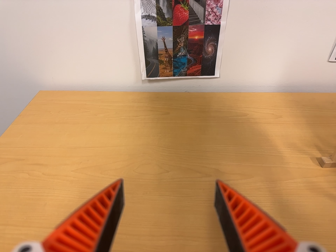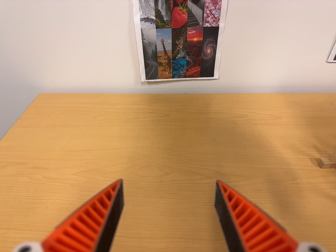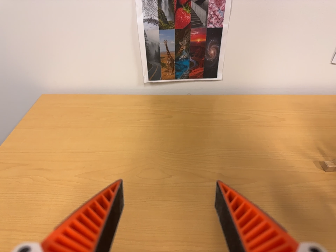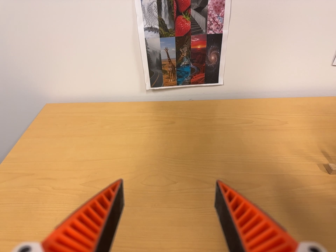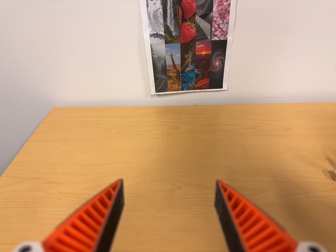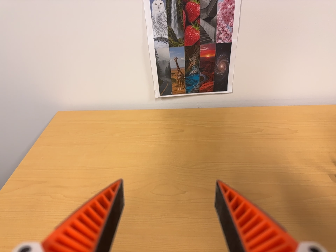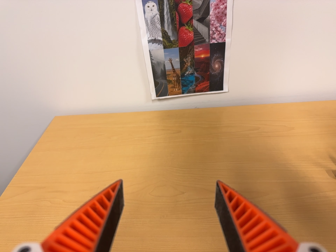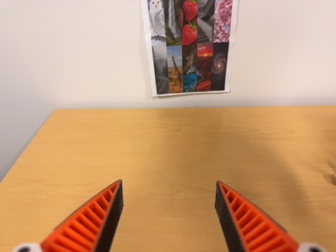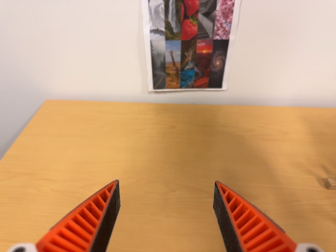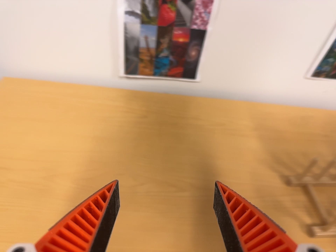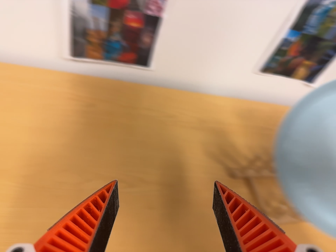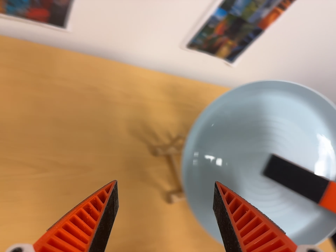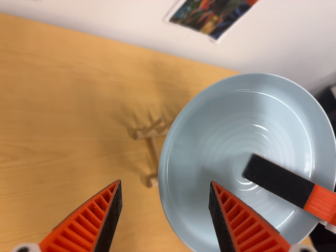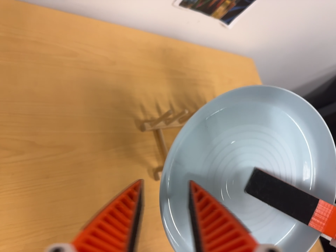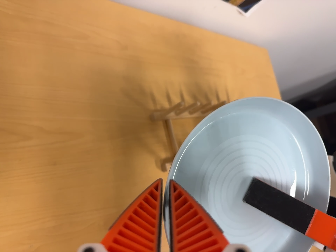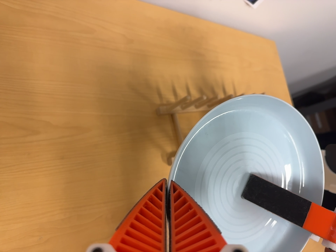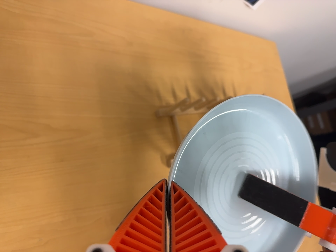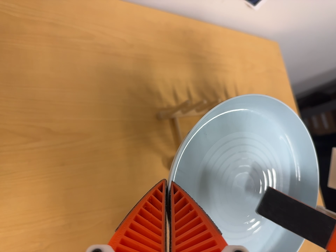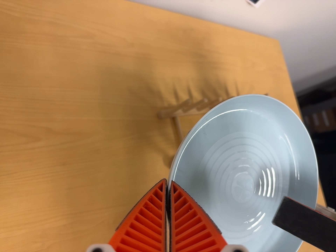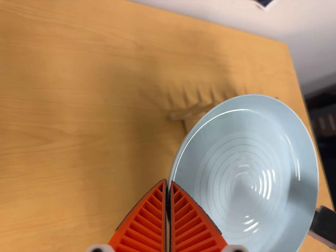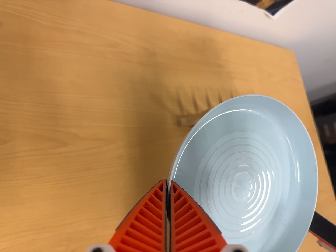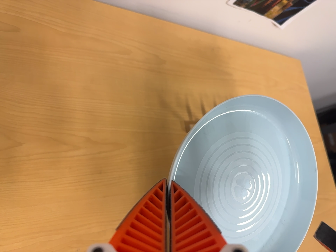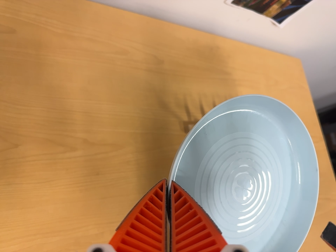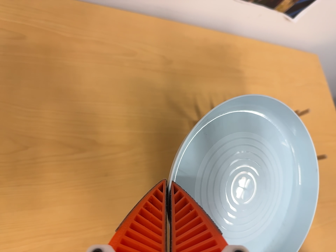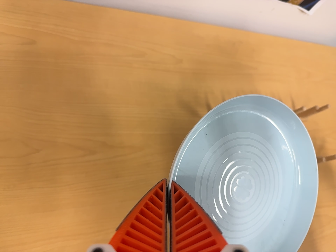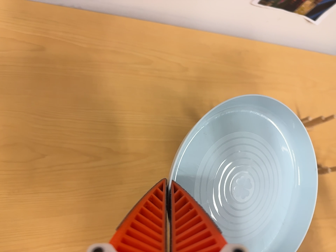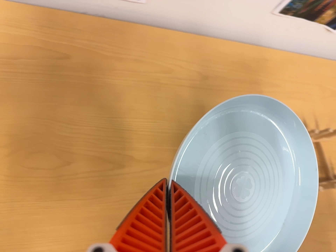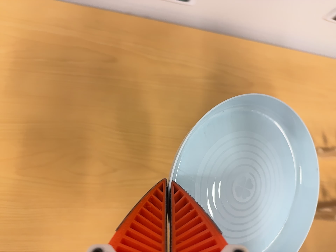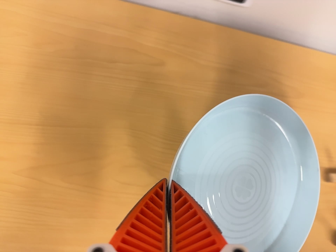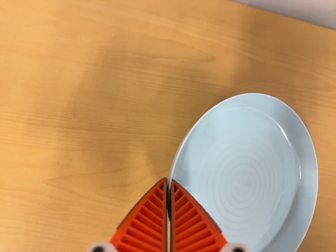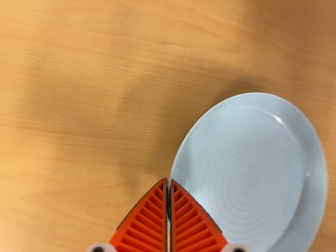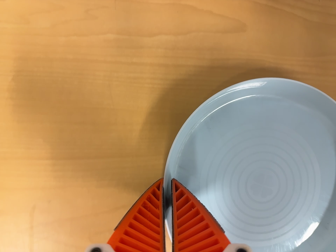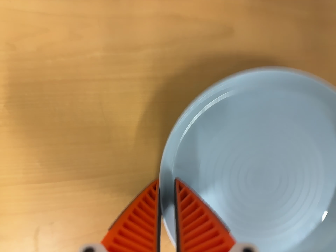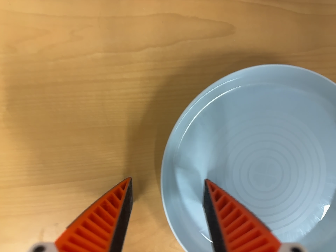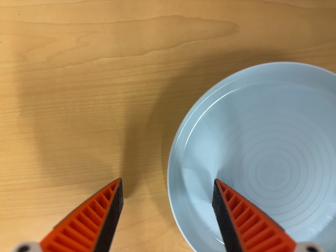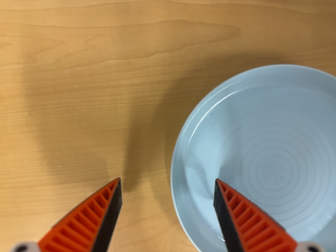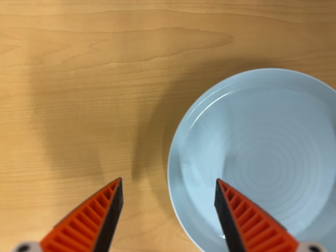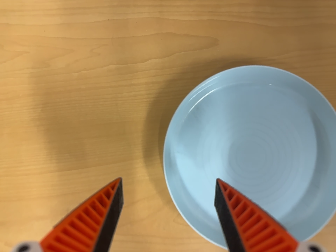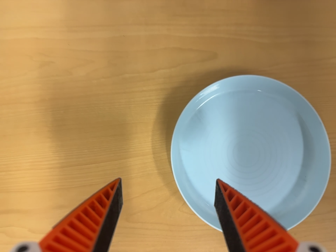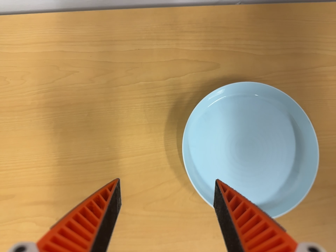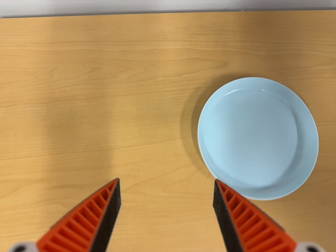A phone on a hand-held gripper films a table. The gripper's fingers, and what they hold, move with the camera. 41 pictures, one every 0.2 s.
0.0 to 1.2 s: The camera shifts only a little, or ends up much as it began.
1.2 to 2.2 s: The camera pans to its right by about 40 degrees. It travels toward the top of its view and forward, about 10 cm. Its aim tips toward the bottom of its view by about 20 degrees. It rolls about its line of sight by about 10 degrees, and the scene rotates clockwise.
2.2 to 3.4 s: The camera travels toward the top of its view and forward, about 8 cm. Its aim tips toward the bottom of its view by about 15 degrees.
3.4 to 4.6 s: The camera shifts only a little, or ends up much as it began.
4.6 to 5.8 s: The camera swings to its left by about 20 degrees, and the scene slides to the right. It travels to its left, forward and toward the top of its view, about 20 cm, so close, fixed things drift to the right. It rolls about its line of sight by about 10 degrees, and the scene rotates clockwise.
5.8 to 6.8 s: The scene slides to the right, as the camera pans about 10 degrees to its left. It travels toward the top of its view and forward, about 14 cm. Its aim tips toward the bottom of its view by about 15 degrees. It rolls about its line of sight by about 10 degrees, and the scene rotates counterclockwise.
6.8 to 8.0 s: The camera travels backward, toward the bottom of its view and to its left, about 20 cm, so what stands in front gets smaller. Its aim tips toward the top of its view by about 15 degrees.
The film runs backward here.
